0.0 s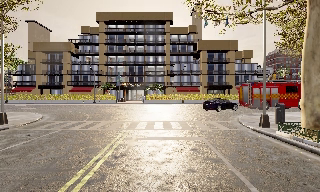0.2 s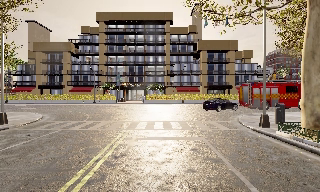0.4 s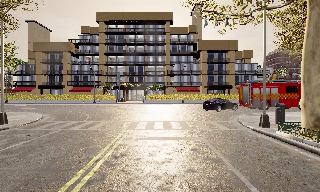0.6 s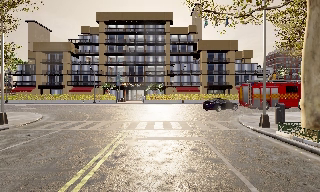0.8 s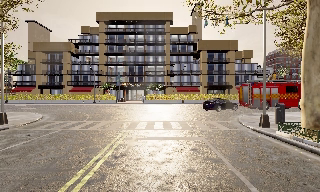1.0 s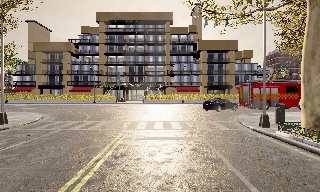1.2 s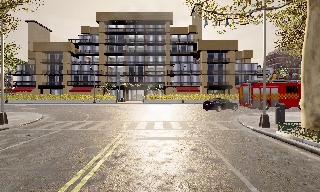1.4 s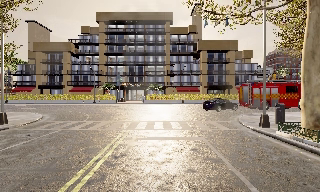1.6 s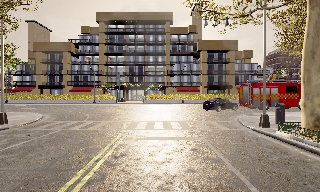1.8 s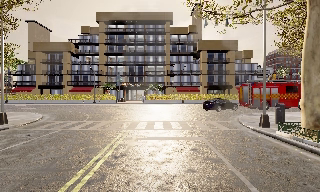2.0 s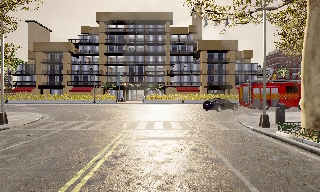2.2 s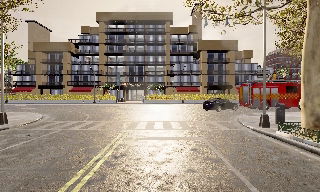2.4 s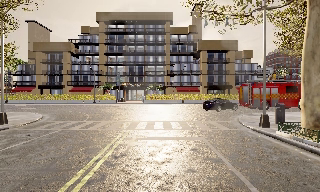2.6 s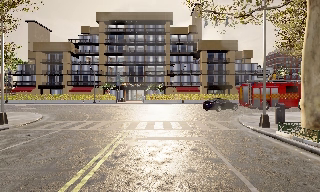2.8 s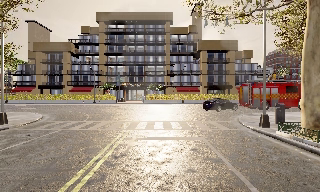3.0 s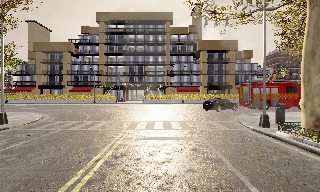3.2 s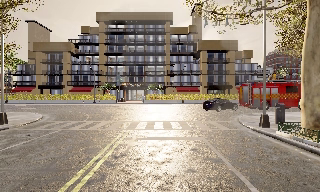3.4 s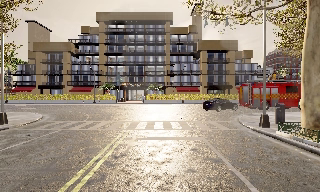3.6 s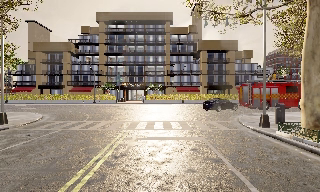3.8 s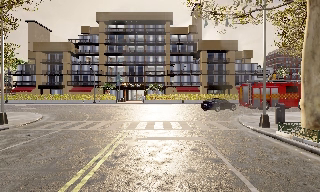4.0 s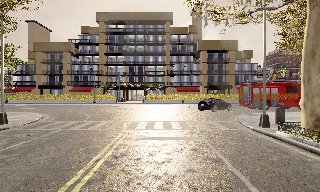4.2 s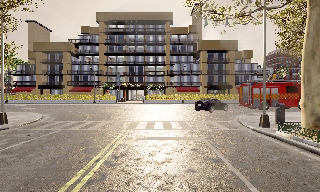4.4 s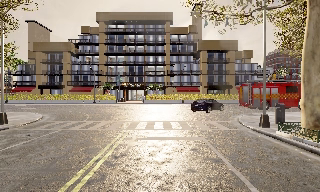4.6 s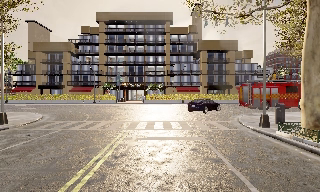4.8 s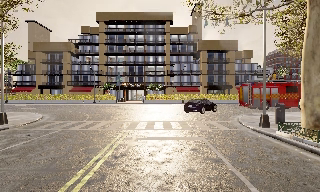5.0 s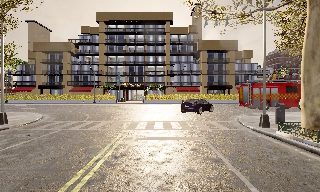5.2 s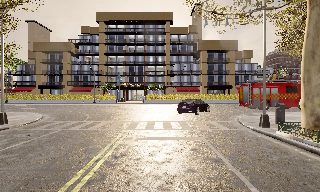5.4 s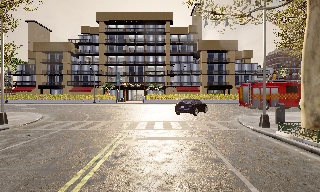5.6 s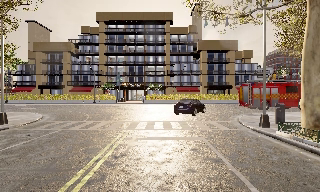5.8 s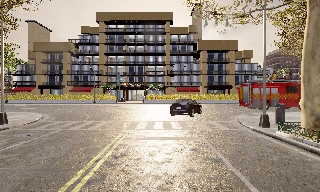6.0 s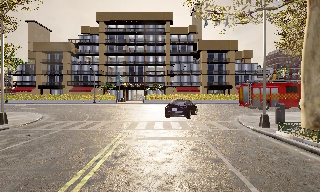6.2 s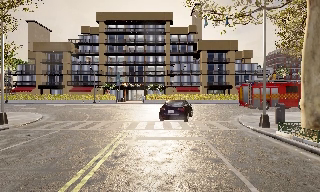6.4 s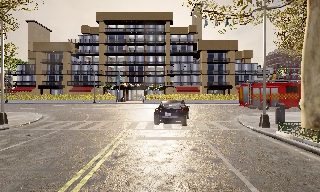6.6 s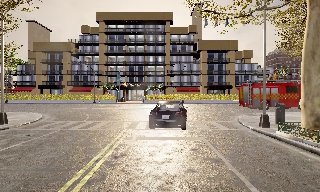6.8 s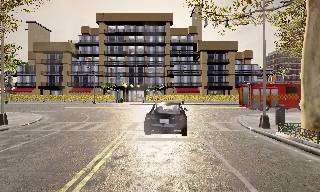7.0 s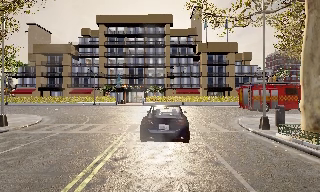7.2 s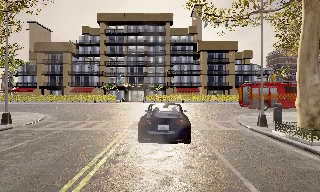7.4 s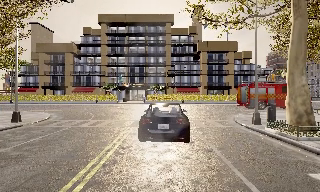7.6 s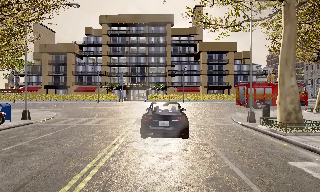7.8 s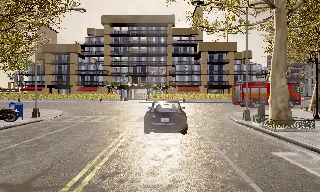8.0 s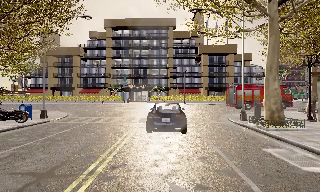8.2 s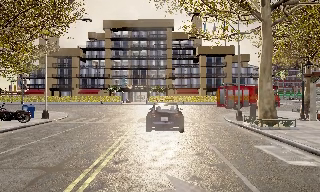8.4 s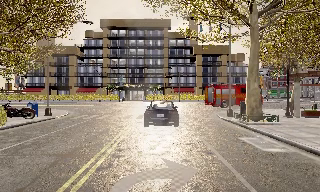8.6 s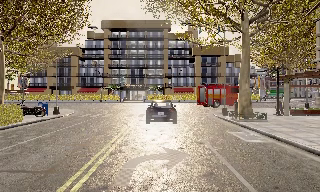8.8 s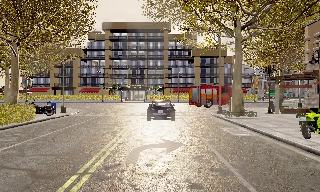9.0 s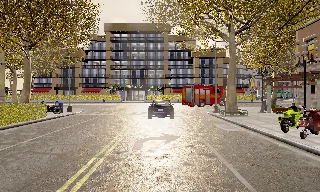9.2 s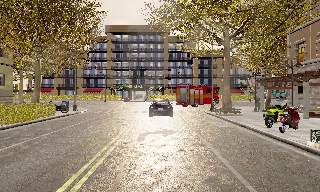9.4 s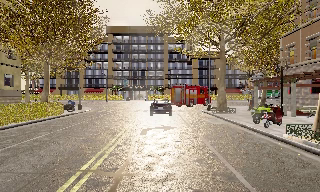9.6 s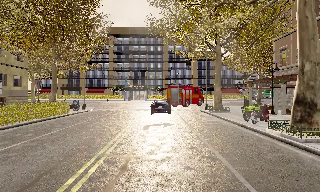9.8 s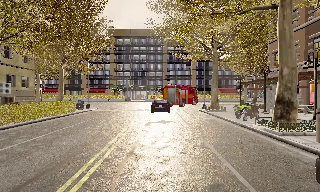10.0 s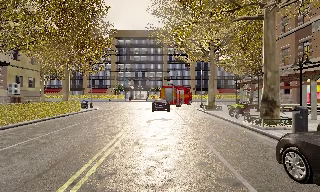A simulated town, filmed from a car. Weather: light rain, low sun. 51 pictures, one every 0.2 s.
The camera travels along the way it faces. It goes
backward.
0.0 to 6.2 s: The camera keeps its place and its aim.
6.2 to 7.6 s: The camera travels backward, about 1.5 m, so what stands in front gets smaller. It gains speed.
7.6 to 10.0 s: The camera travels backward, about 11 m, so what stands in front gets smaller. It gains speed.
The film runs backward here.
